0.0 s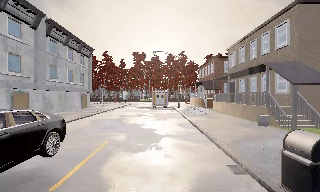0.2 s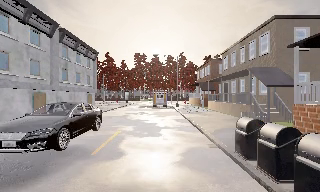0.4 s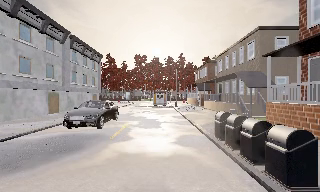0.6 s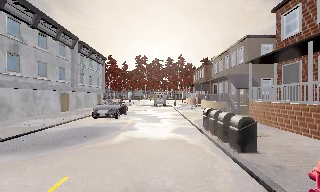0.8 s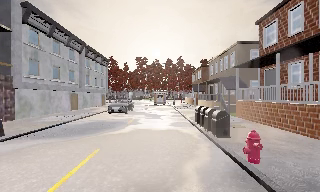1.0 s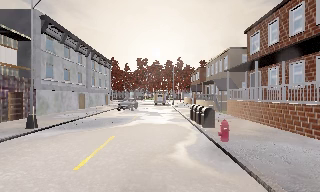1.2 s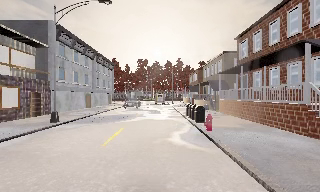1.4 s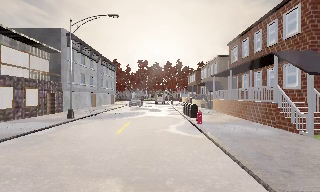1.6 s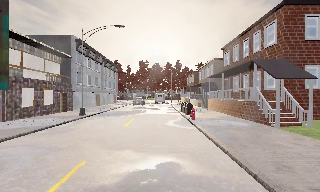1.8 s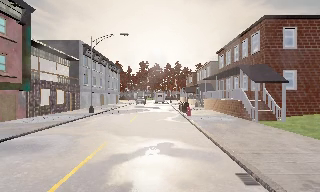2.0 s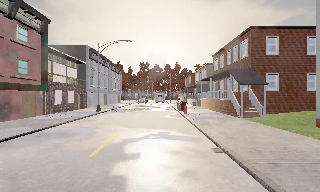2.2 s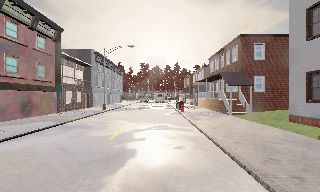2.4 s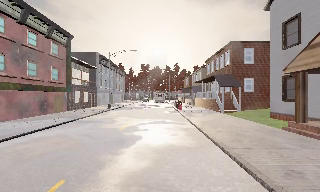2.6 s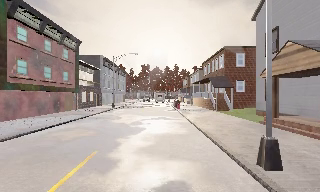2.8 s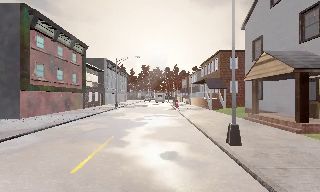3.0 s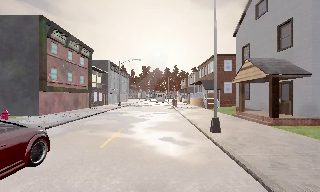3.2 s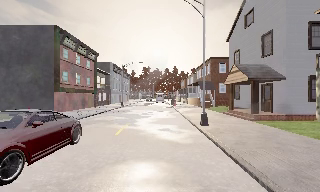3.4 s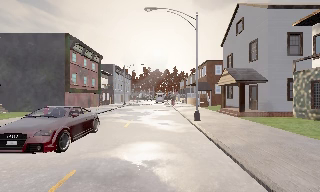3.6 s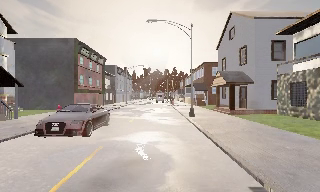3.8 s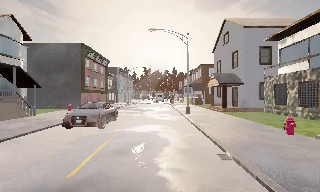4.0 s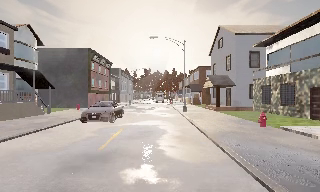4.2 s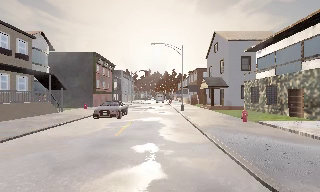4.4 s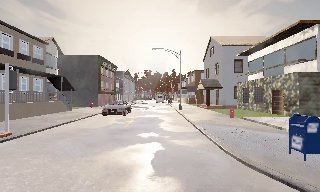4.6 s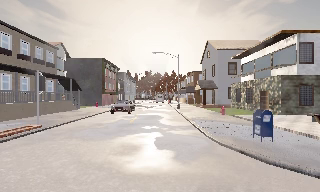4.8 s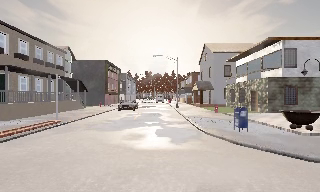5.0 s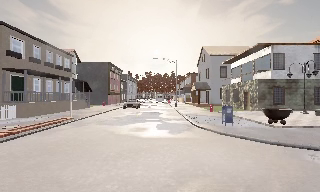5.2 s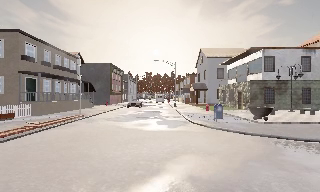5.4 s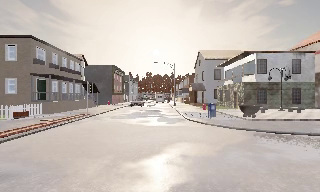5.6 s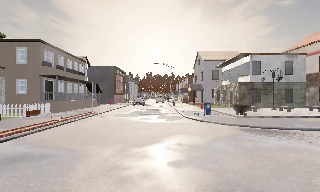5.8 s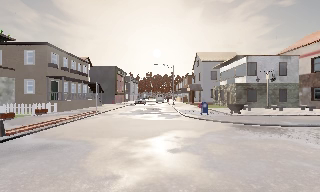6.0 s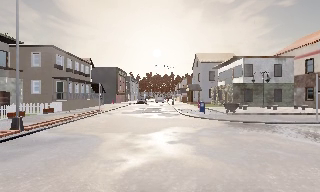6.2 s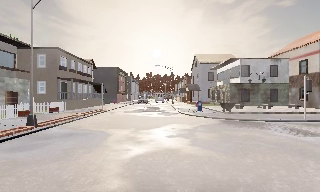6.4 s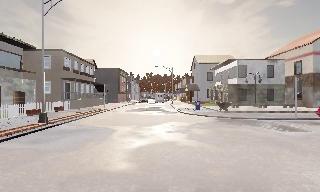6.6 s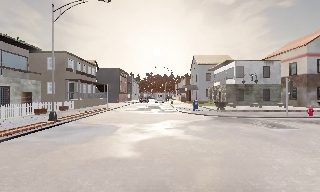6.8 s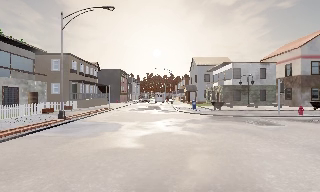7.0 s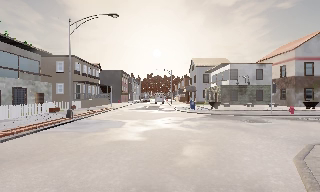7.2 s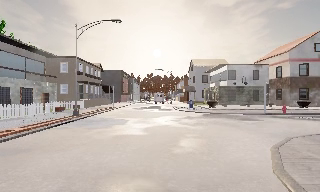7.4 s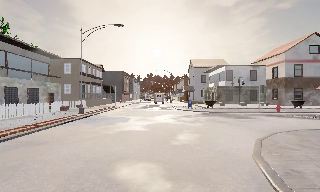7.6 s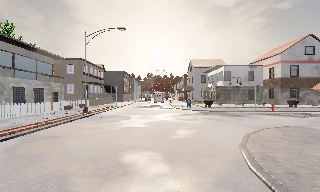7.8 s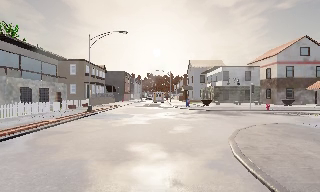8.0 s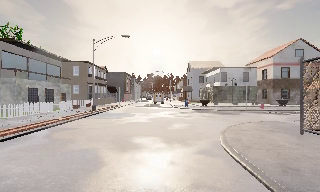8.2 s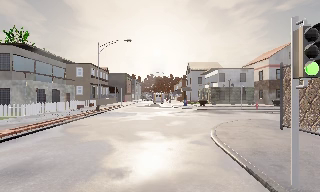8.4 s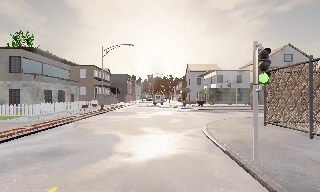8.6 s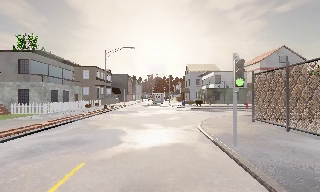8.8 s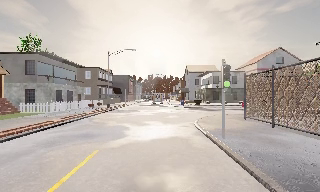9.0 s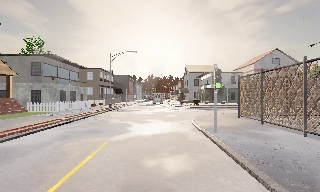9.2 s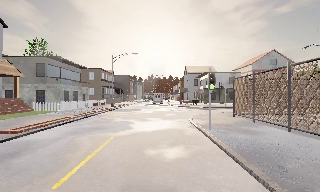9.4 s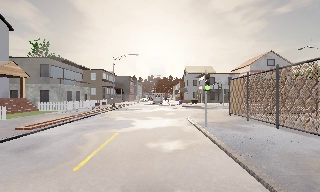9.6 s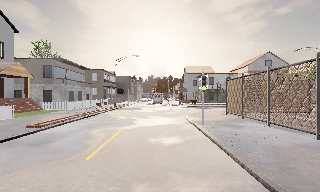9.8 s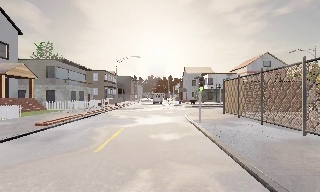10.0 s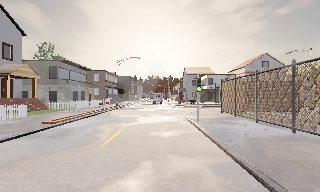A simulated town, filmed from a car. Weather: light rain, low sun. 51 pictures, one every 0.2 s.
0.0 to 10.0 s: The camera travels backward, about 70 m, so what stands in front gets smaller. It loses speed.
The film runs backward here.
